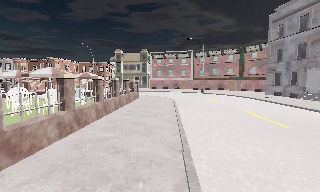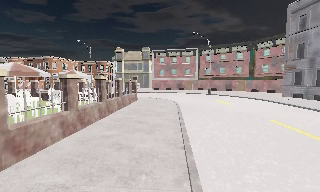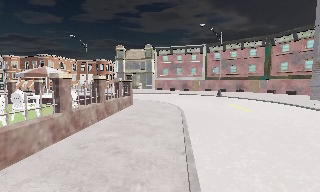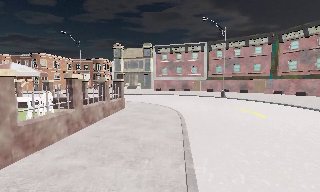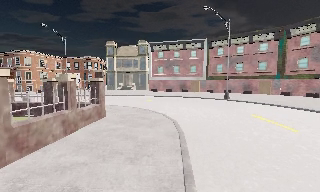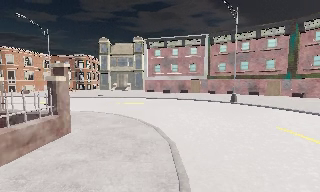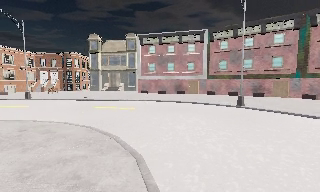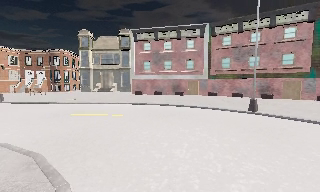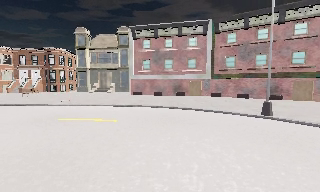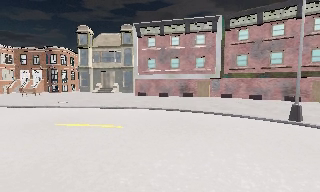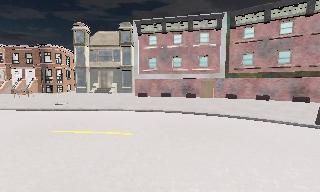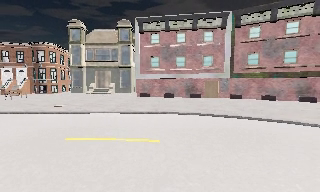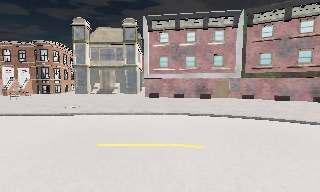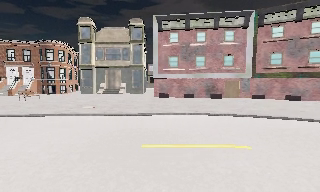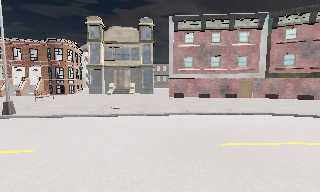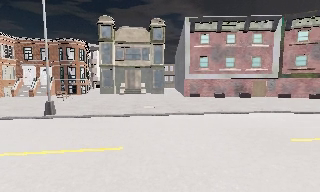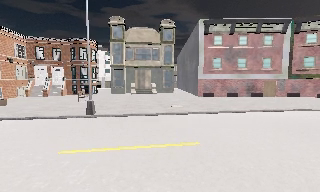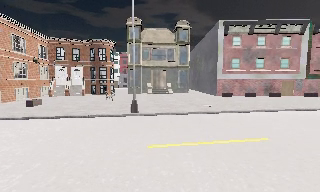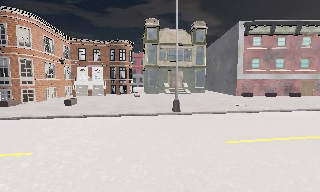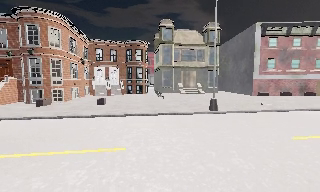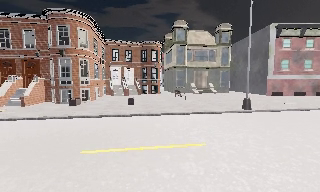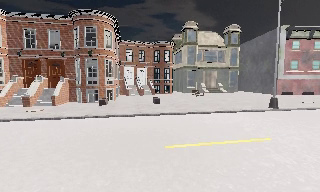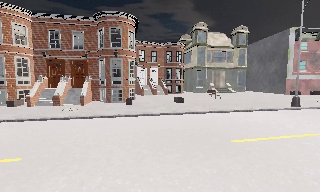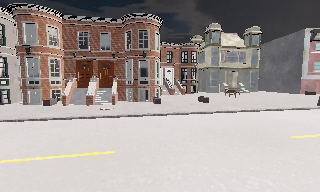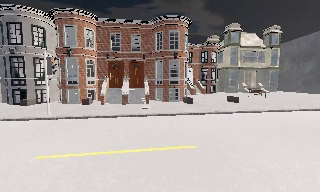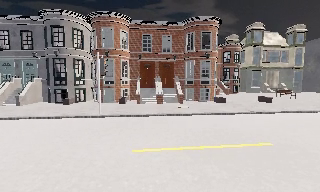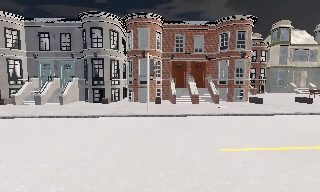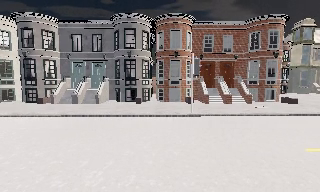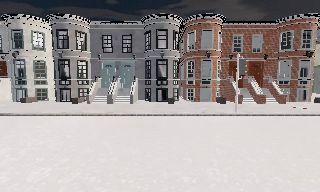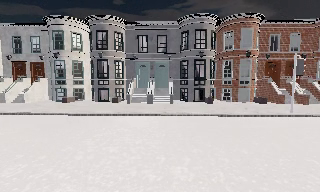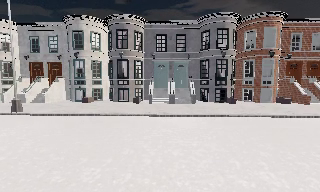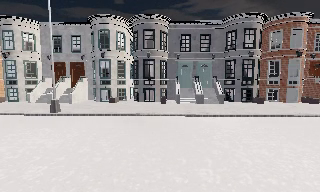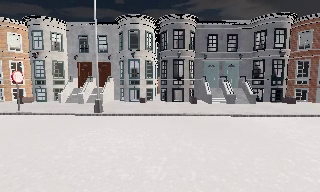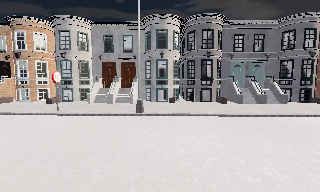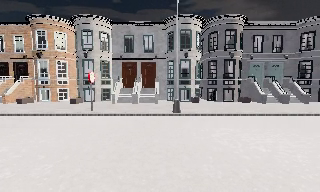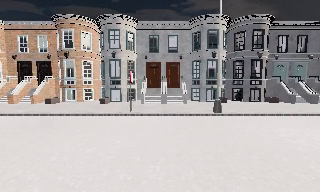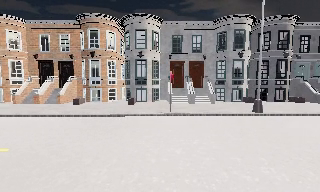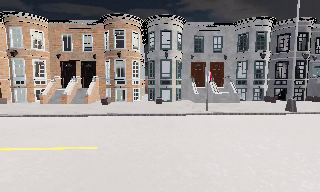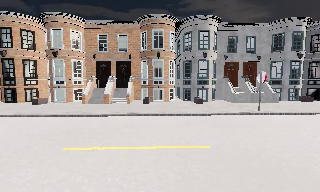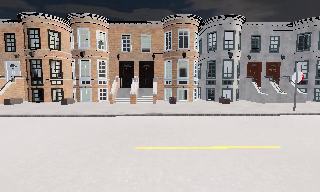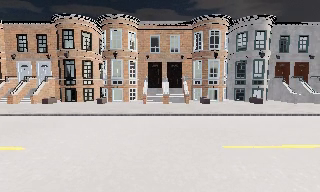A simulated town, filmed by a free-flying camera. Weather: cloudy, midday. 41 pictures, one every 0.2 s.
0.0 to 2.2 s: The camera travels forward, about 19 m, so what stands in front looms larger. It loses speed.
2.2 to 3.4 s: The camera travels to its left, about 12 m, so close, fixed things drift to the right. It gains speed.
3.4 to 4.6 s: The camera travels to its left, about 13 m, so close, fixed things drift to the right.
4.6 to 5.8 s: The scene slides to the right, as the camera pans about 15 degrees to its left. It travels to its left, about 12 m, so close, fixed things drift to the right.
5.8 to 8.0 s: The camera travels to its left, about 25 m, so close, fixed things drift to the right.
The film runs backward here.
